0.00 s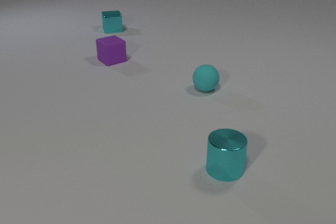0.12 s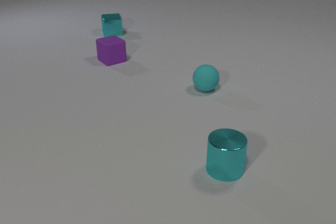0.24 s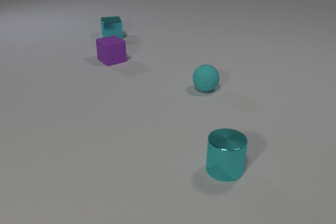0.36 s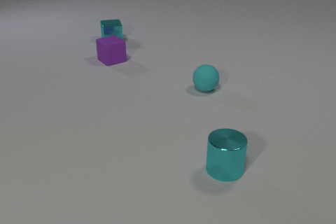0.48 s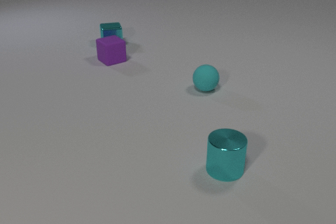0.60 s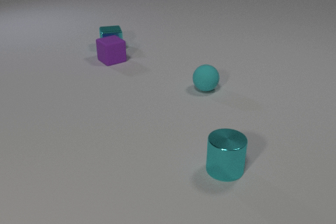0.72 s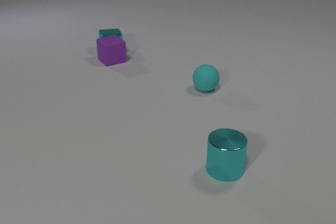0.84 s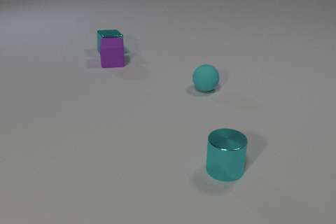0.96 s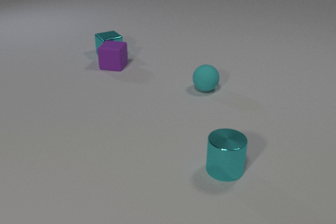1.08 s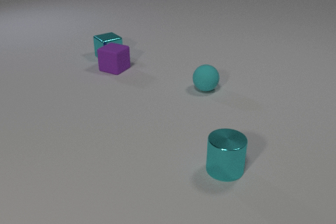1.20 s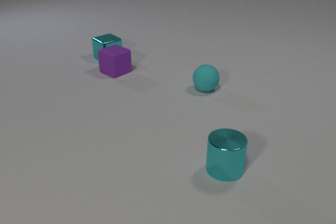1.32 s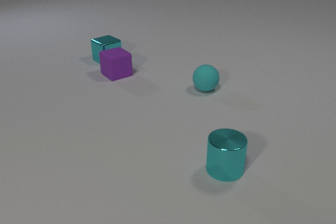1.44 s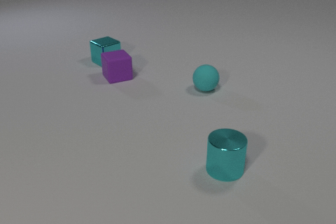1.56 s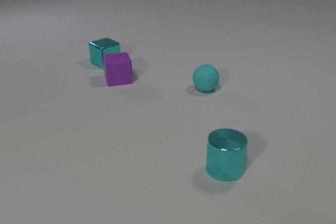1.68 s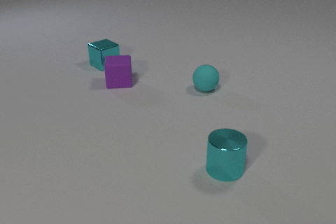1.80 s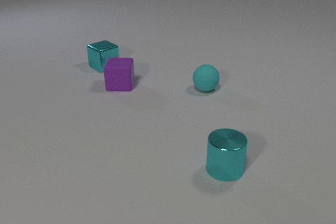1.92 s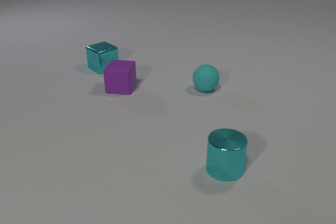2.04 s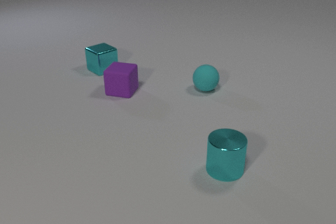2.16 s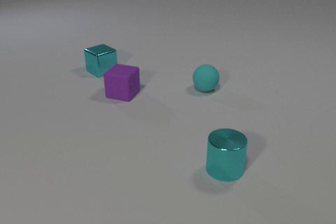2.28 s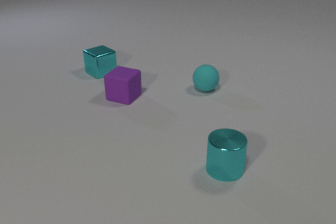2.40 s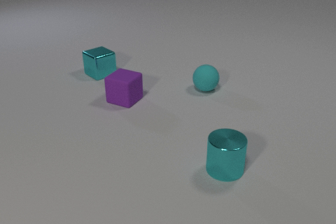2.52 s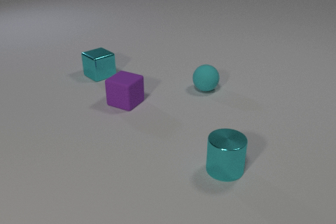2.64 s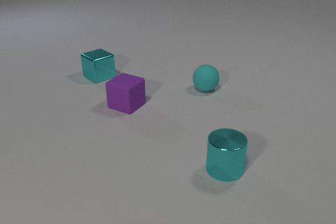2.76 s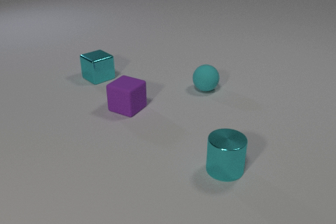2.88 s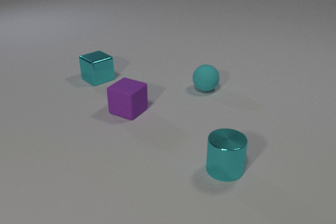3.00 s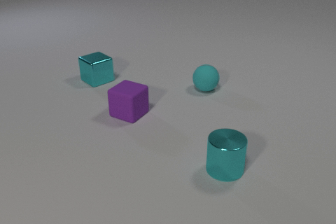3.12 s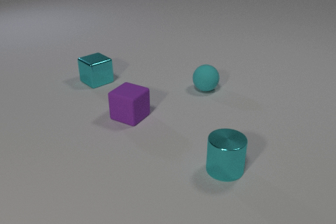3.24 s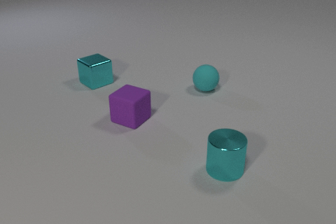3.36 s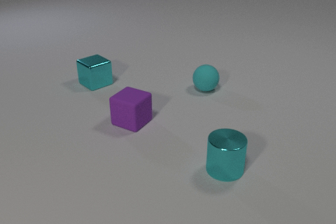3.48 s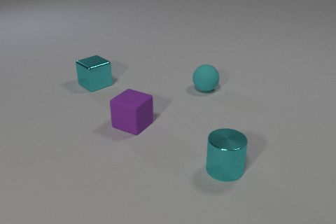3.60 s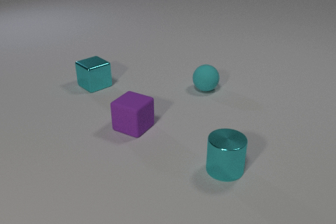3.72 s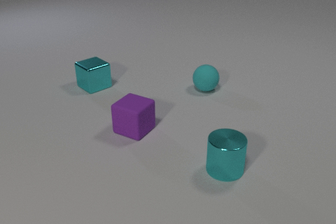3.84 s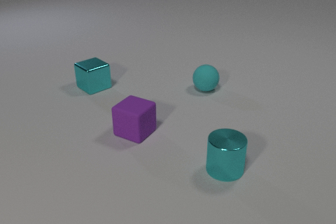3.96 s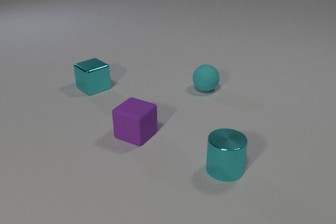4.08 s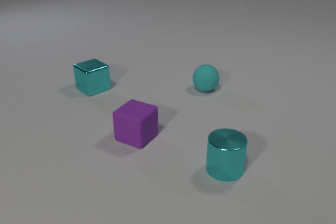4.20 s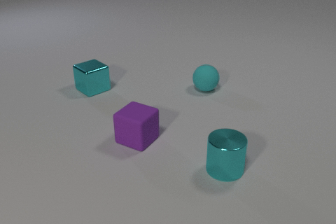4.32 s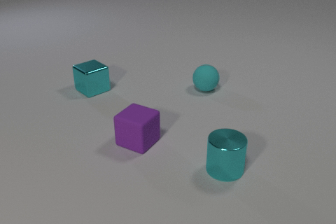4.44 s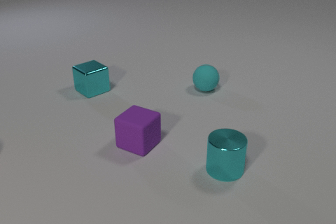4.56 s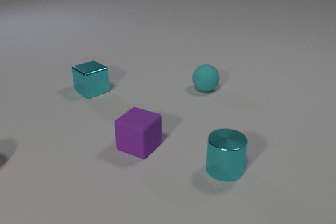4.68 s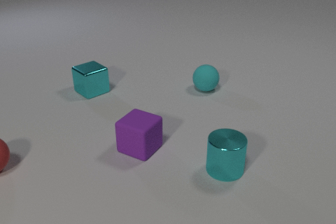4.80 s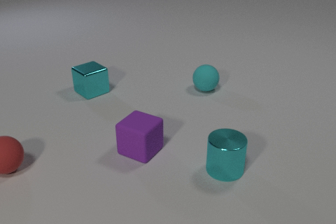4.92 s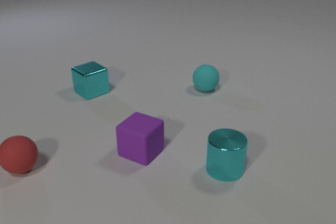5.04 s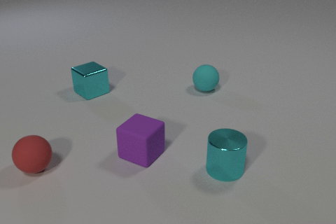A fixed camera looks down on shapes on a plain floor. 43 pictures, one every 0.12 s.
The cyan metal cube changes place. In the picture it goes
toward the camera.
The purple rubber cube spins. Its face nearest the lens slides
to the left.
0.00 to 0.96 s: The cyan metal cube slides toward the camera. The purple rubber cube slides toward the camera, spins clockwise seen from above by about 45 degrees, its near face sliding to the left. The cyan metal cube and the purple rubber cube collide.
0.96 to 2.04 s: The cyan metal cube slides toward the camera. The purple rubber cube slides toward the camera, spins clockwise seen from above by about 90 degrees, its near face sliding to the left.
2.04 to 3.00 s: The cyan metal cube slides toward the camera. The purple rubber cube slides toward the camera.
3.00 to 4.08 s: The cyan metal cube slides toward the camera. The purple rubber cube slides toward the camera.
4.08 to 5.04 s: The cyan metal cube slides toward the camera. The purple rubber cube slides toward the camera. The red rubber sphere comes in at the left edge, rolls to the right.
How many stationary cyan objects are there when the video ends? 2.
How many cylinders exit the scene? 0.
What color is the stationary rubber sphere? cyan.
